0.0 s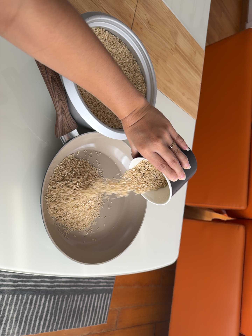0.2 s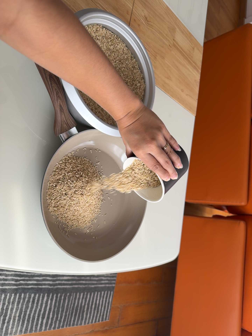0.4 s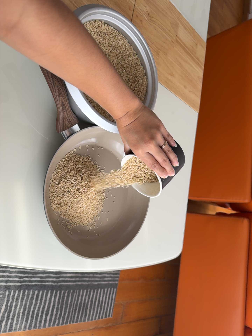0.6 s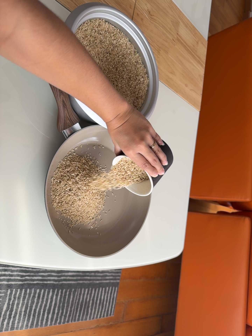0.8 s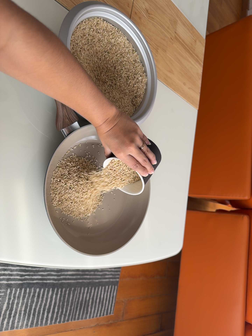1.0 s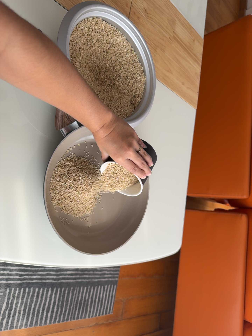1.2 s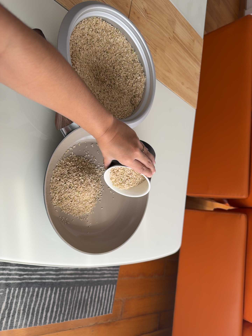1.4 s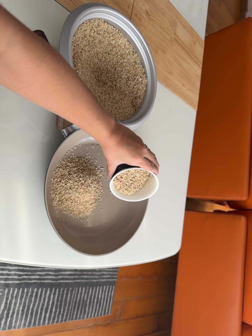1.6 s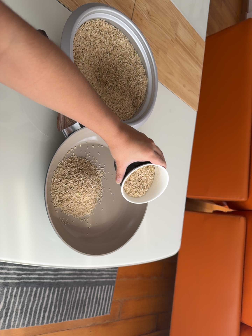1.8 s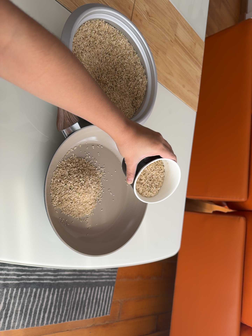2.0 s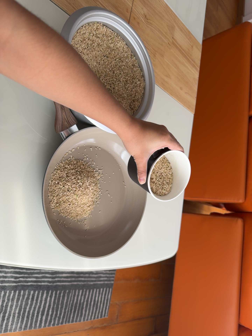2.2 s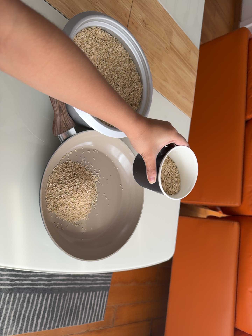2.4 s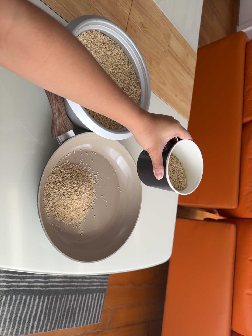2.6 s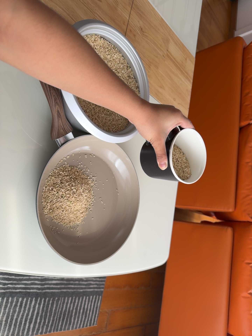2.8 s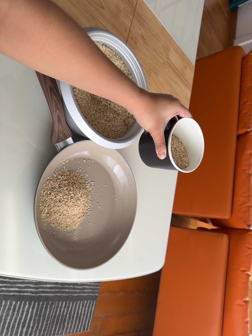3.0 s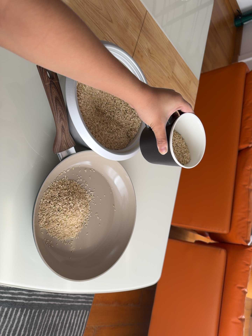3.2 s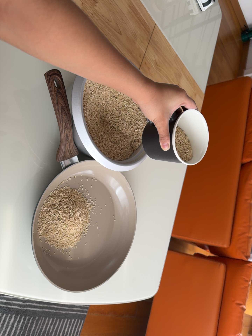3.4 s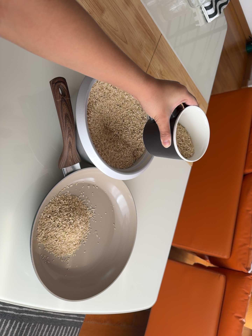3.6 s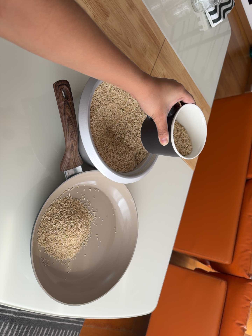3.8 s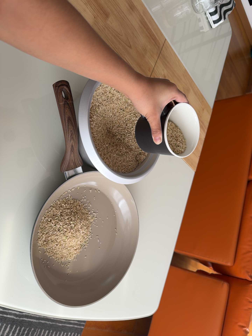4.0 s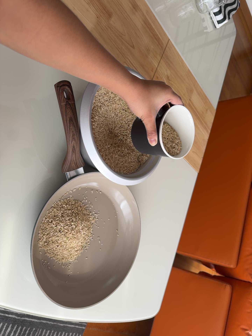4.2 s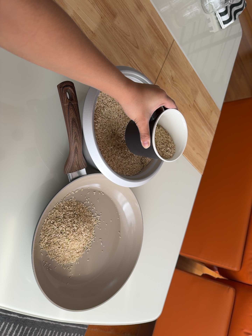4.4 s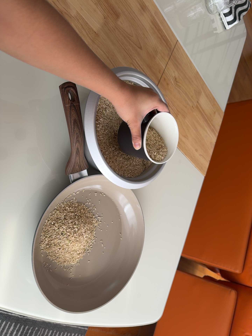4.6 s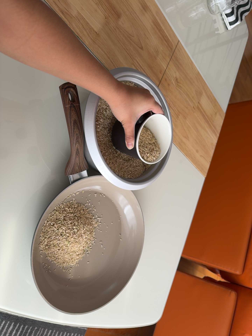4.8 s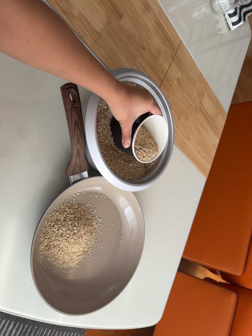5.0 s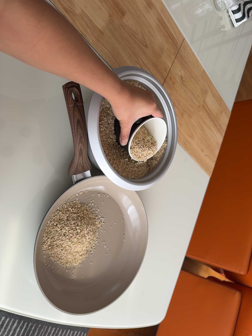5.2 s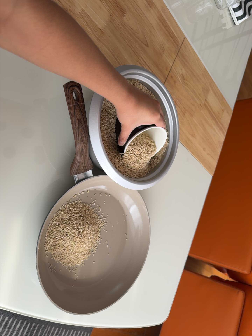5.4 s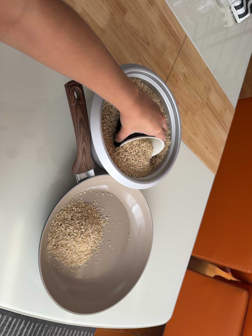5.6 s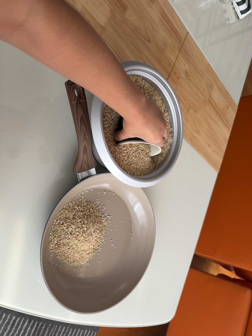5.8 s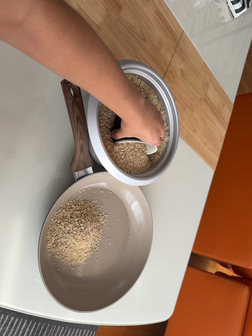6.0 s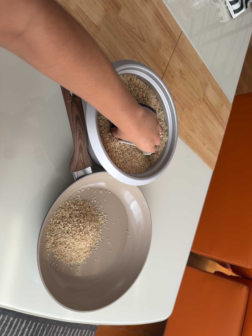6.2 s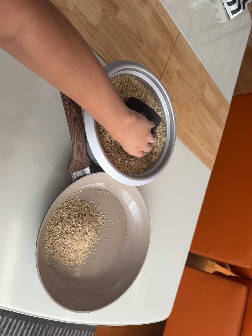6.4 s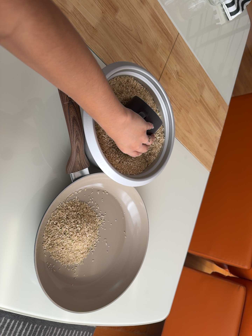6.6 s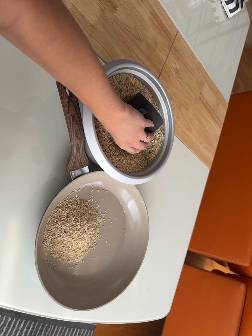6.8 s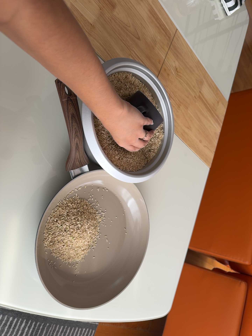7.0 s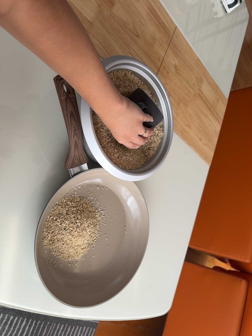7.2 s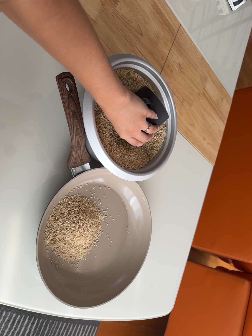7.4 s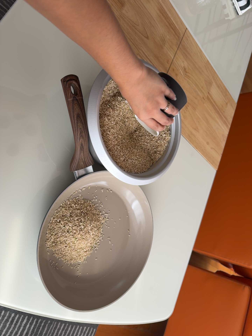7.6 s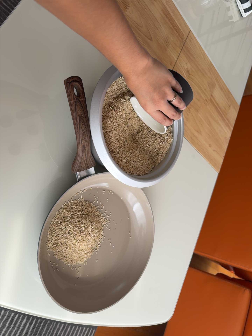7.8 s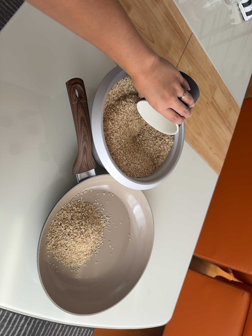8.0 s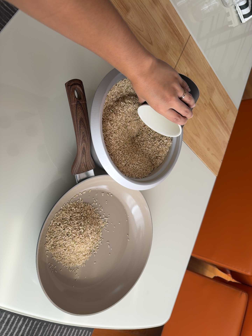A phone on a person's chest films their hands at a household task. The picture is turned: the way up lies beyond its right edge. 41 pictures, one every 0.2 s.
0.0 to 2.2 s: The camera shifts only a little, or ends up much as it began.
2.2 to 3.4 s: The camera rolls about its line of sight by about 10 degrees, and the scene rotates clockwise.
3.4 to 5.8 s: The camera shifts only a little, or ends up much as it began.
5.8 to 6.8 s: The camera keeps its place and its aim.
6.8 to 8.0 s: The camera shifts only a little, or ends up much as it began.
The film runs backward here.
